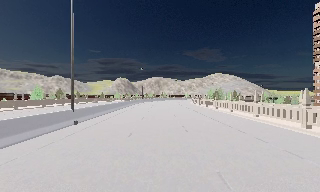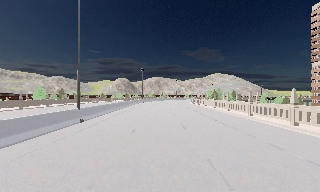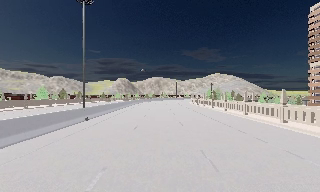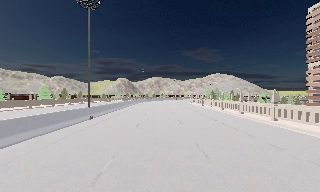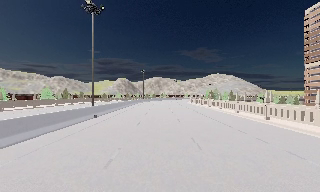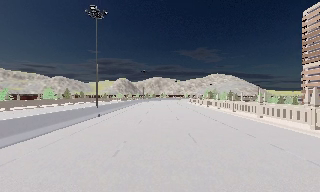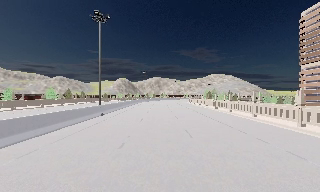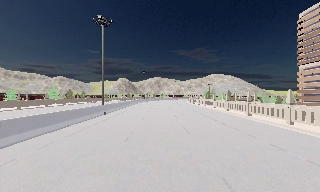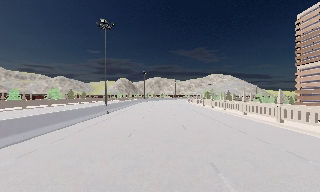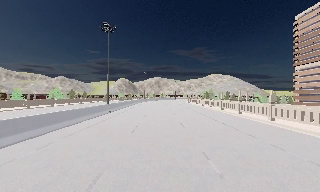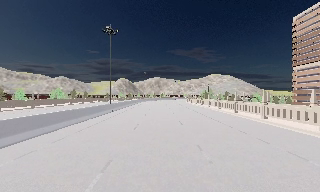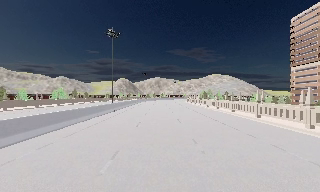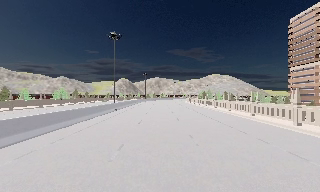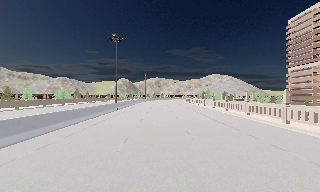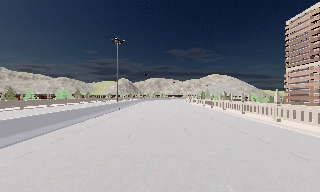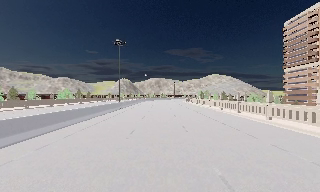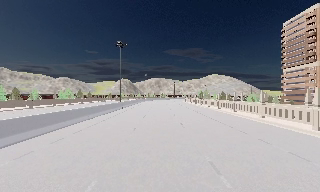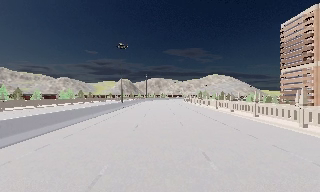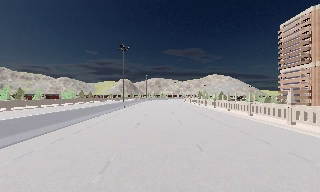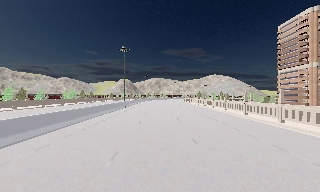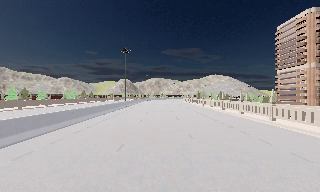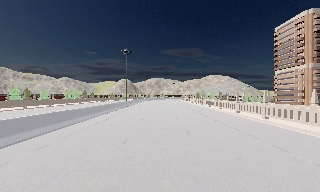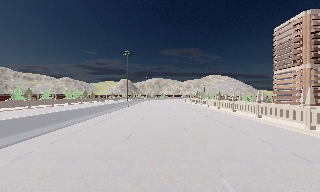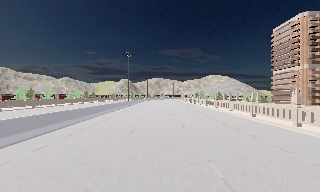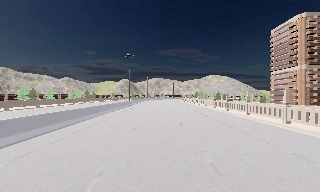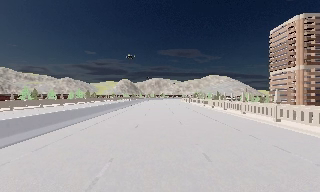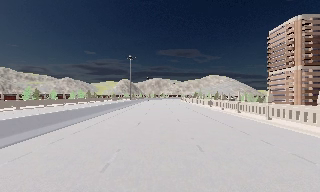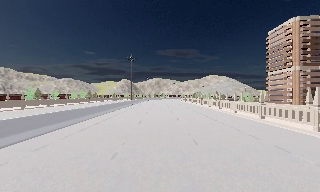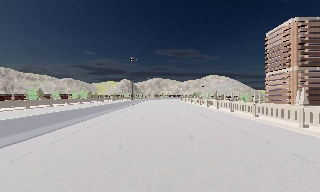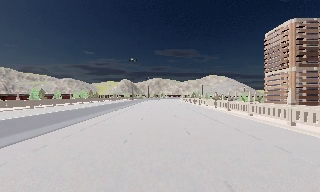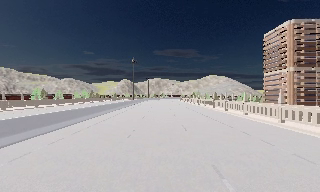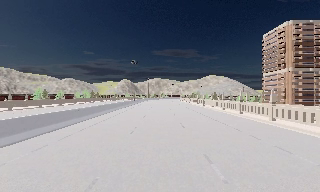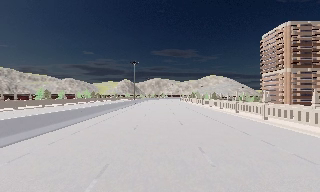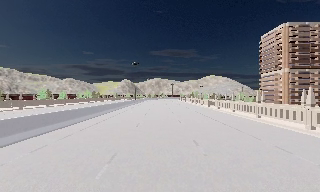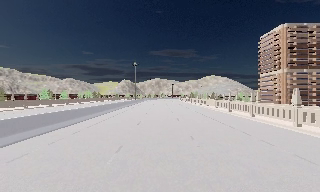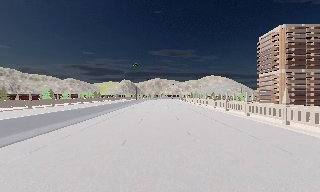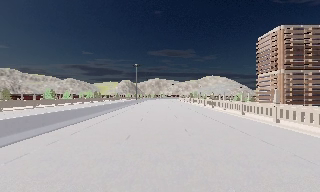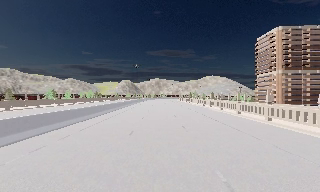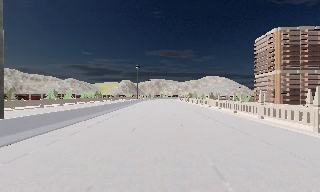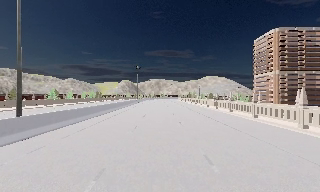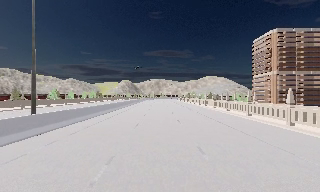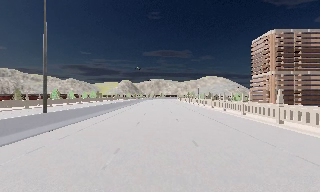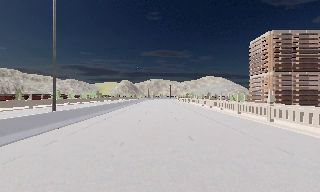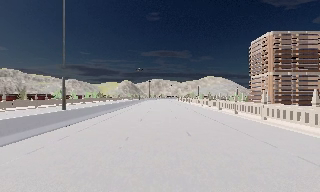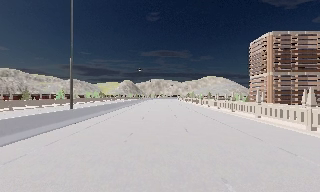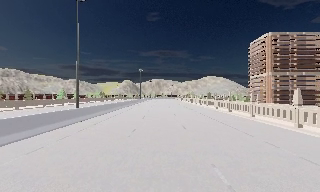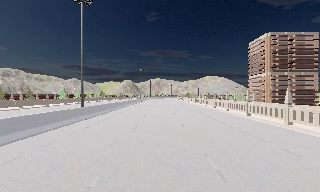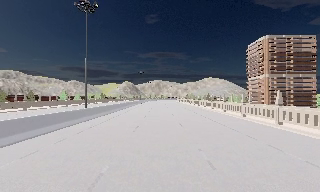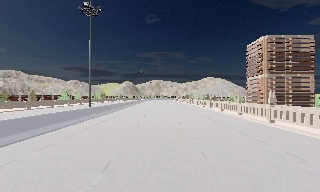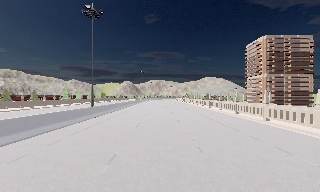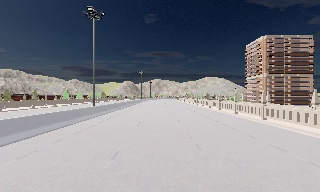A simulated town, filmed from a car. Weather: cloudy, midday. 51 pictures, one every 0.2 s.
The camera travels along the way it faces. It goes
backward.
0.0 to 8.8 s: The camera travels backward, about 45 m, so what stands in front gets smaller.
8.8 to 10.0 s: The camera travels backward, about 4.5 m, so what stands in front gets smaller. It loses speed.
The film runs backward here.
